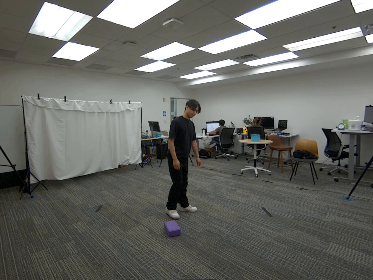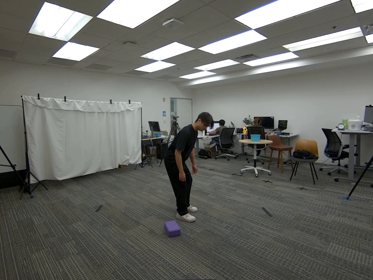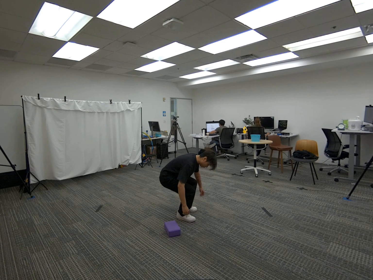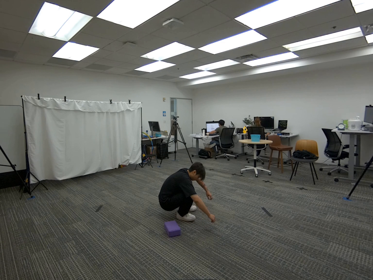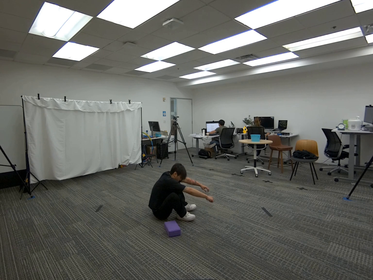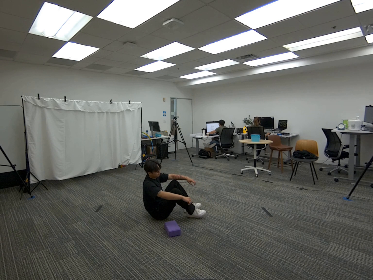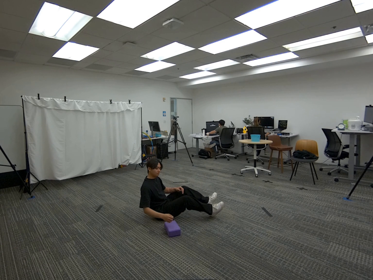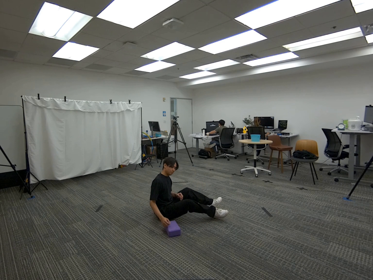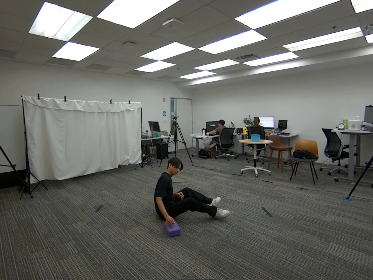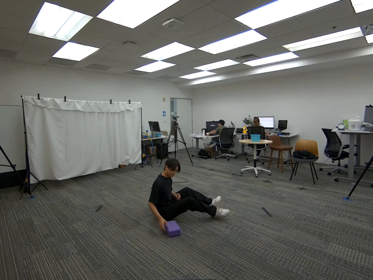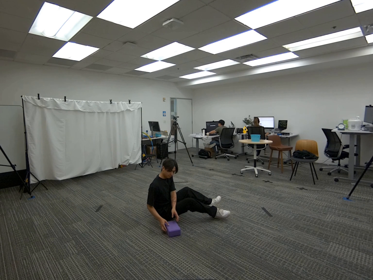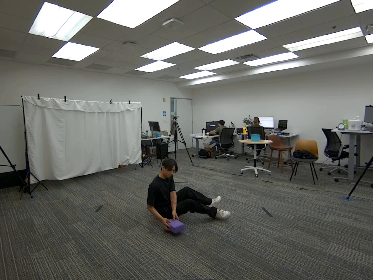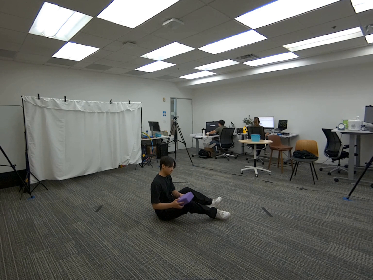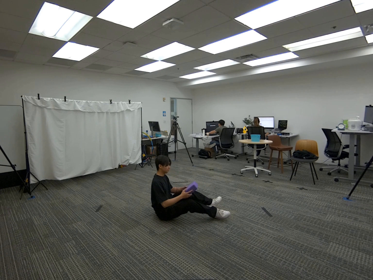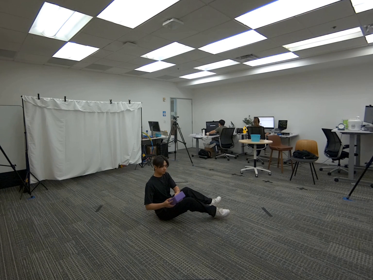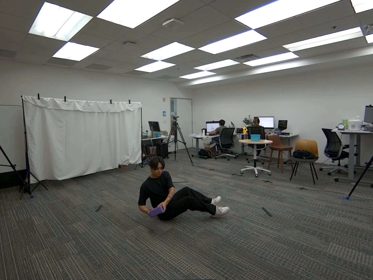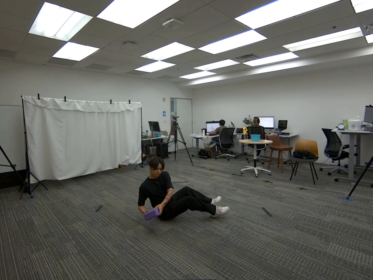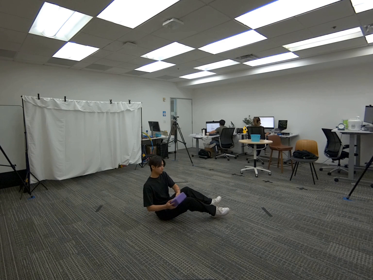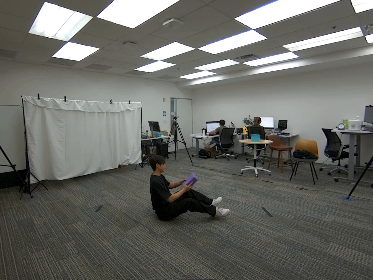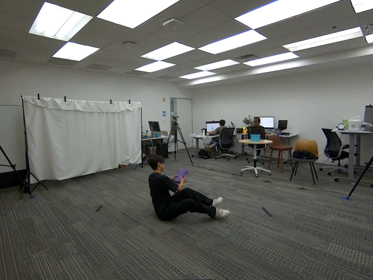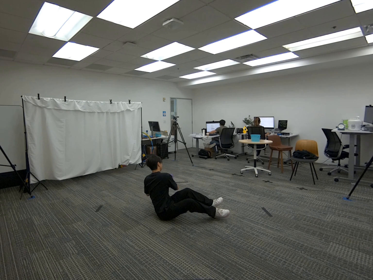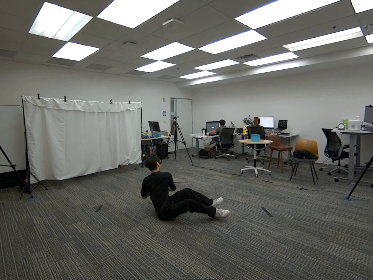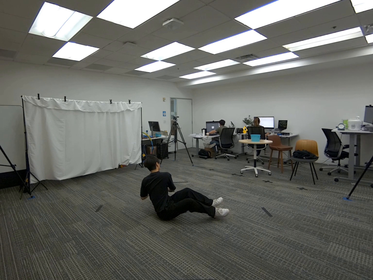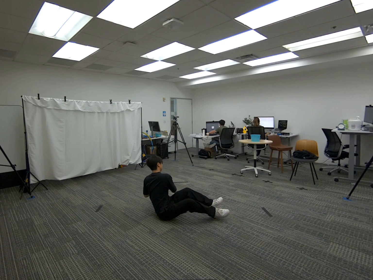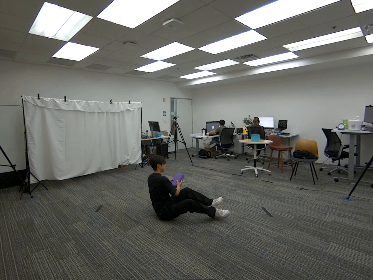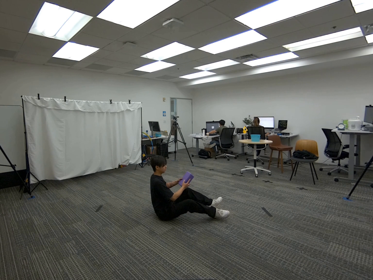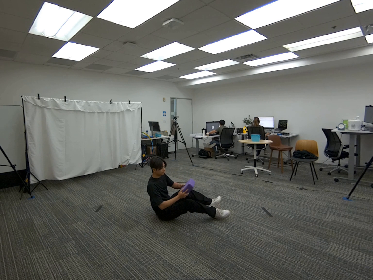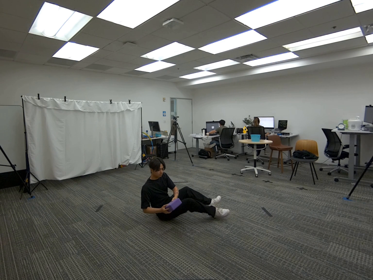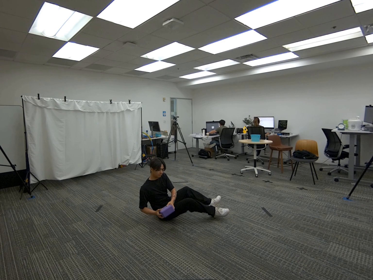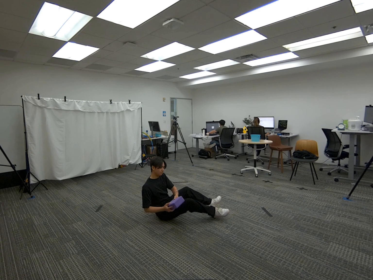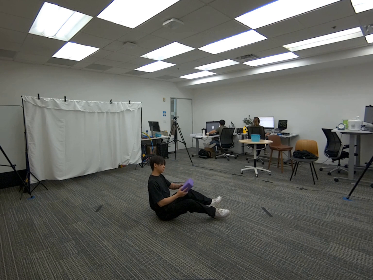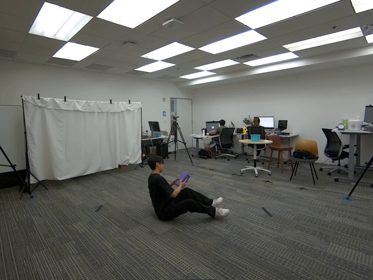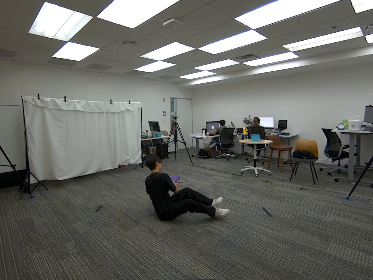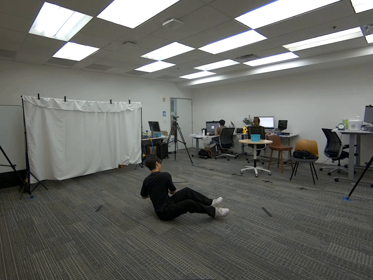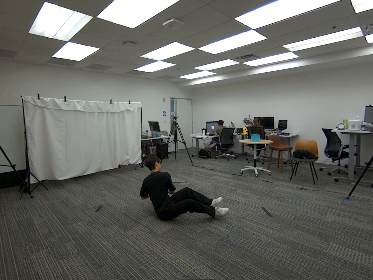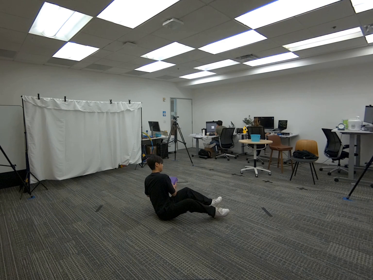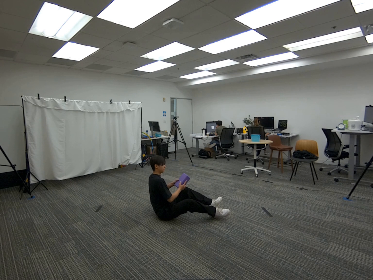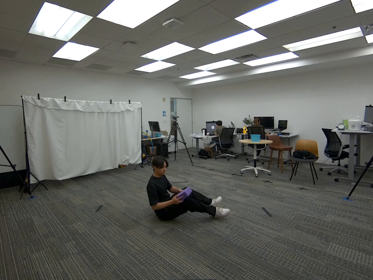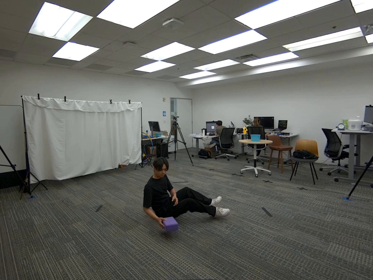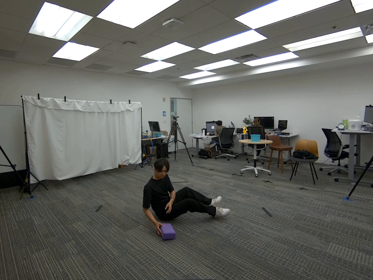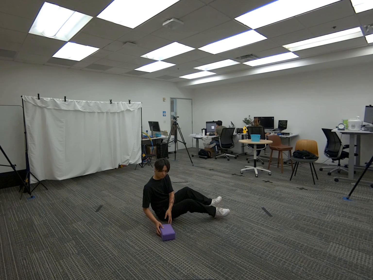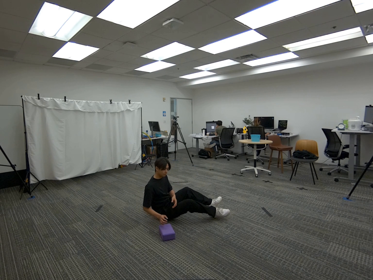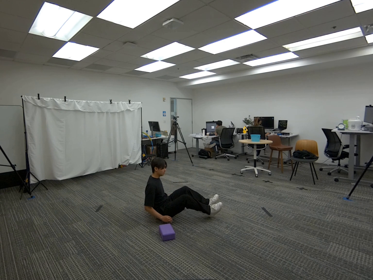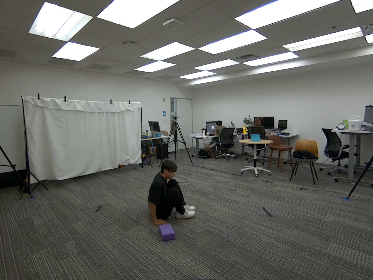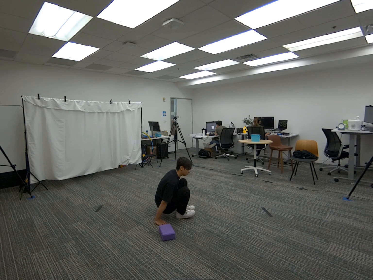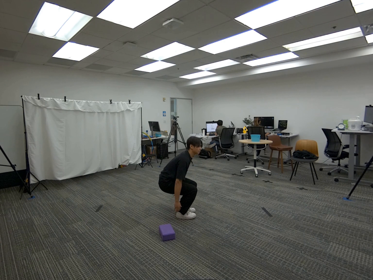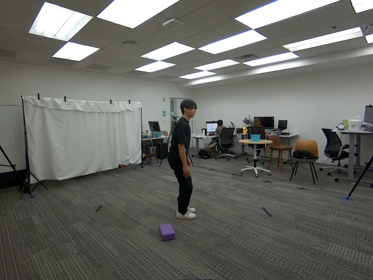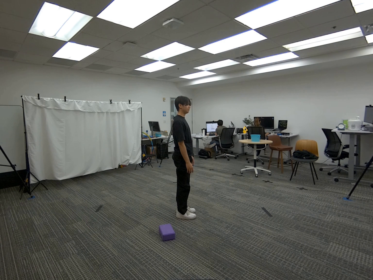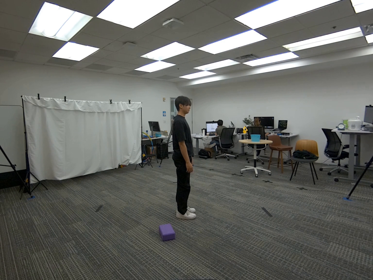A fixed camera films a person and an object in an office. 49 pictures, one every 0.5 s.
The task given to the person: Get into a seated position and grab the yoga block on your side and using both hands to hold the yoga block proceed to perform a russian twist. Place the yoga block on the ground when complete.
